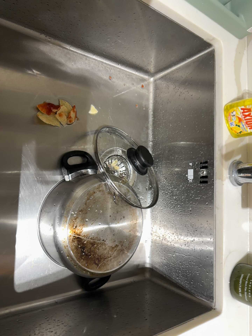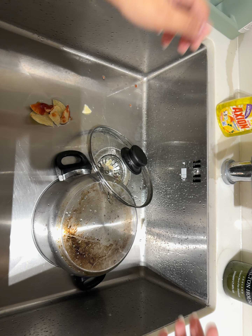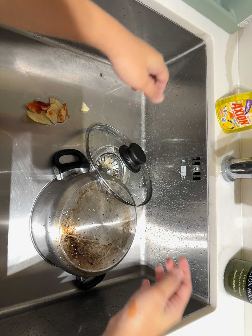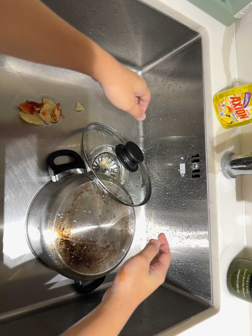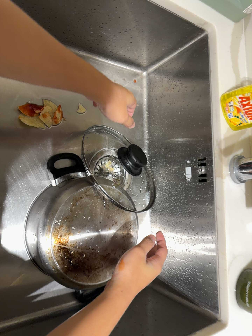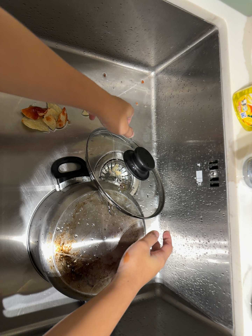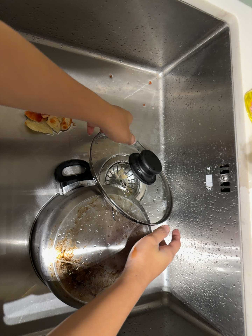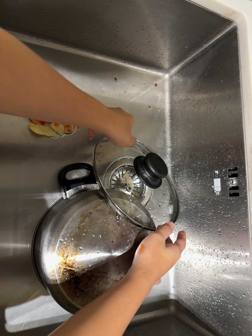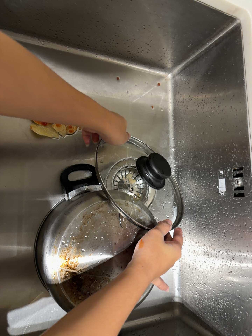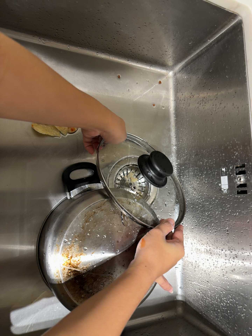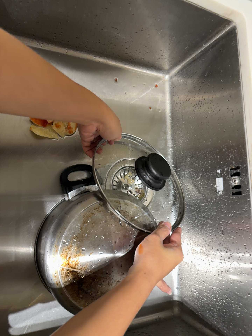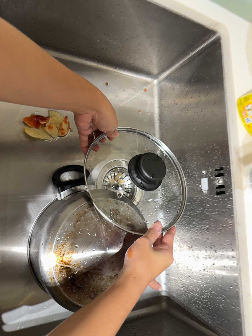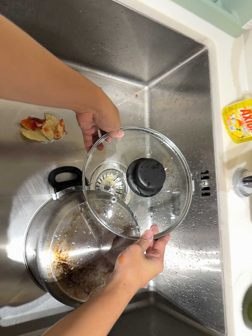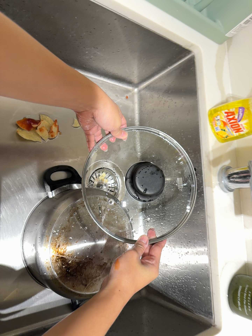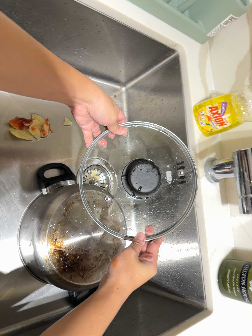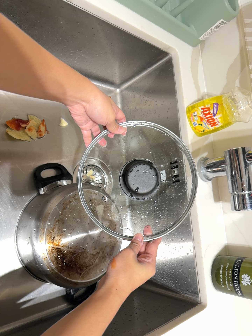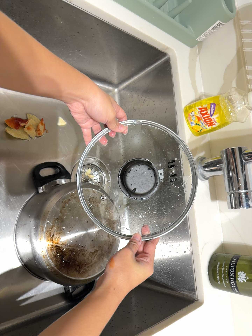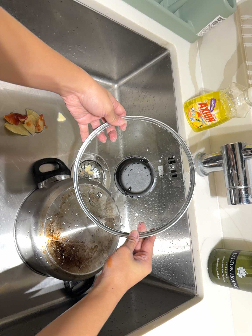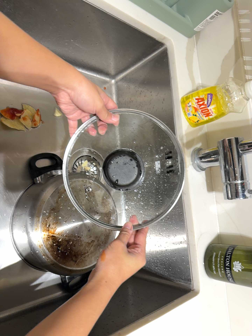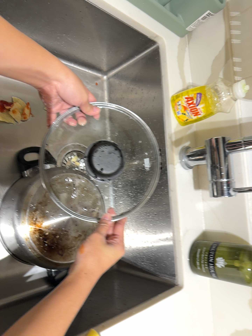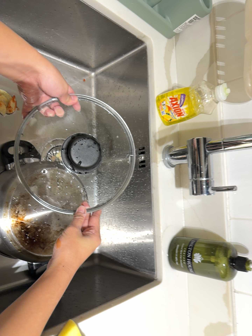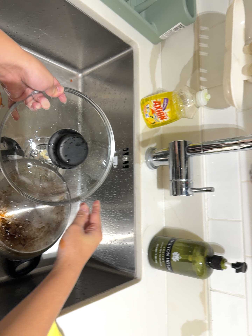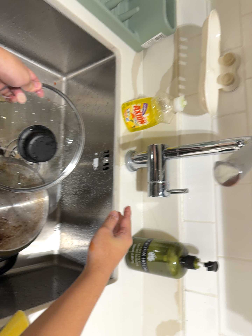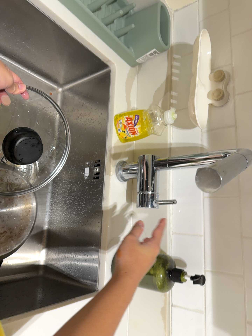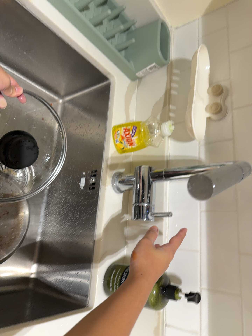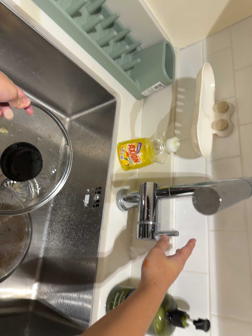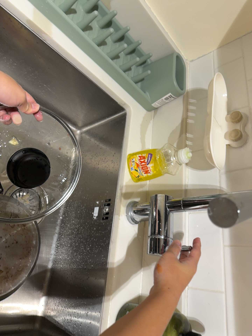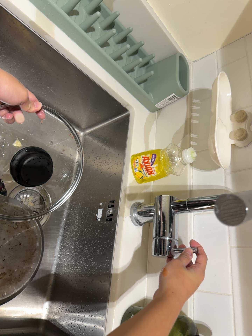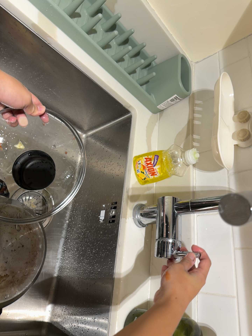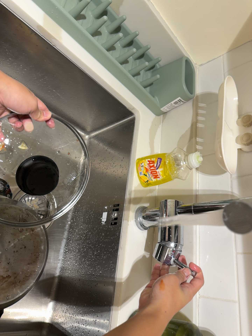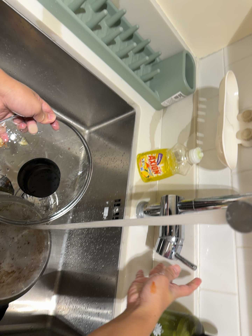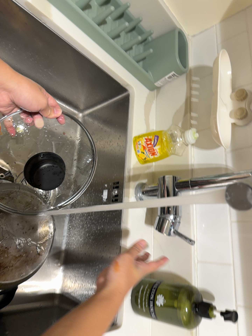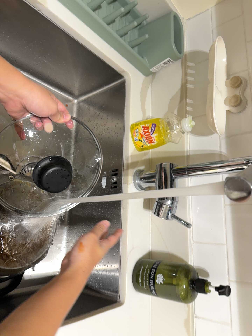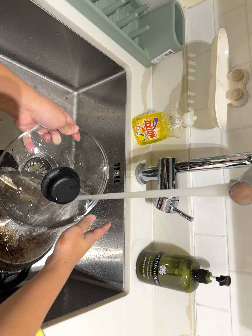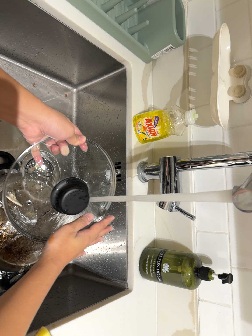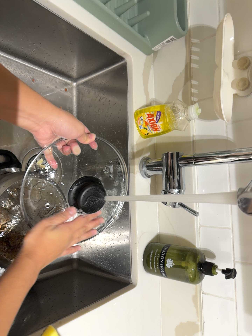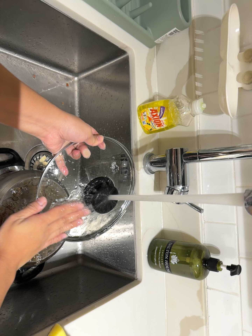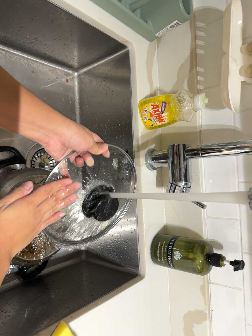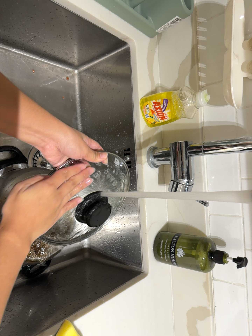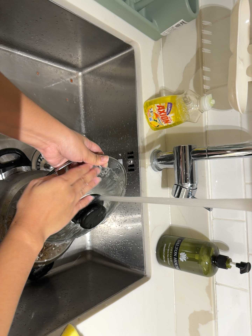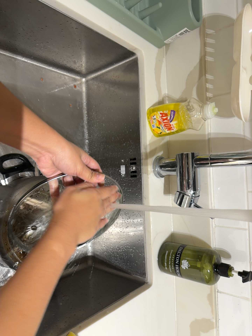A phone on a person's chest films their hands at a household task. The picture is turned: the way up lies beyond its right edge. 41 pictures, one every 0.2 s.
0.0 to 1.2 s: The camera travels forward and to its right, about 10 cm, so what stands in front looms larger.
1.2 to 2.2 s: The camera shifts only a little, or ends up much as it began.
2.2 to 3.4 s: The camera pans to its right by about 10 degrees. It travels backward, about 10 cm, so what stands in front gets smaller.
3.4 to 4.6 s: The camera swings to its right by about 10 degrees, and the scene slides to the left. It travels to its right, about 8 cm, so close, fixed things drift to the left. It rolls about its line of sight by about 10 degrees, and the scene rotates clockwise.
4.6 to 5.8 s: The camera's aim tips toward the top of its view by about 15 degrees, and the scene shifts downward.
5.8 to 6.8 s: The camera travels toward the top of its view, about 10 cm. Its aim tips toward the bottom of its view by about 15 degrees, and the scene shifts upward.
6.8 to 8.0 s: The camera travels toward the top of its view, about 6 cm.
The film runs forward here.
